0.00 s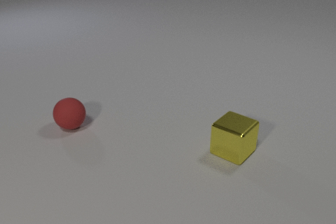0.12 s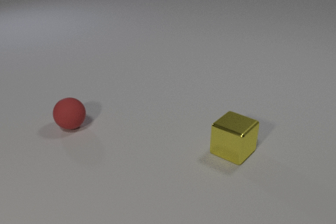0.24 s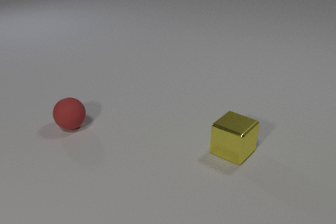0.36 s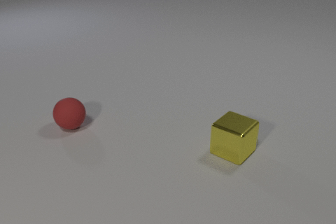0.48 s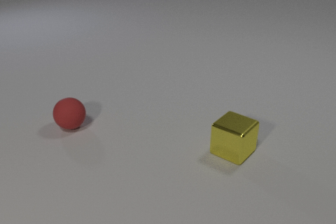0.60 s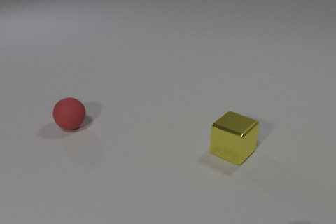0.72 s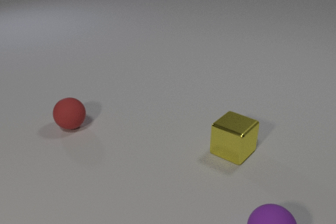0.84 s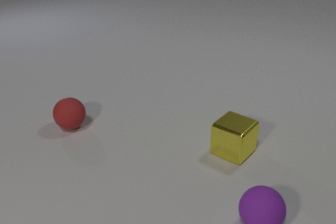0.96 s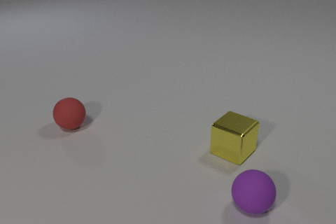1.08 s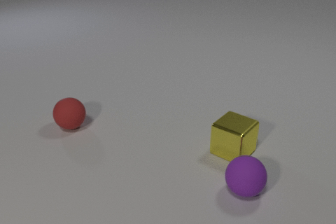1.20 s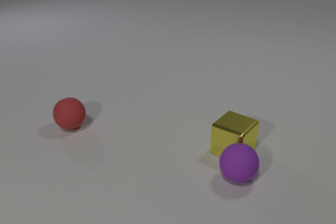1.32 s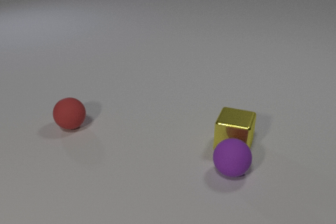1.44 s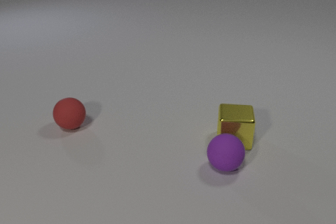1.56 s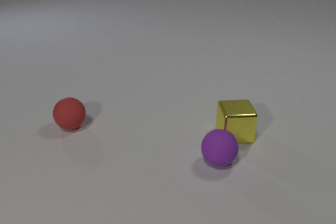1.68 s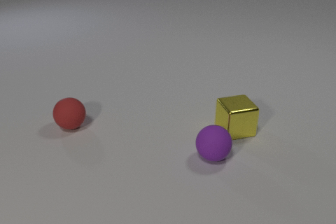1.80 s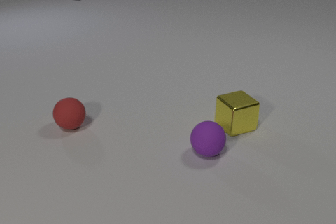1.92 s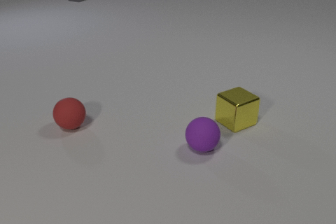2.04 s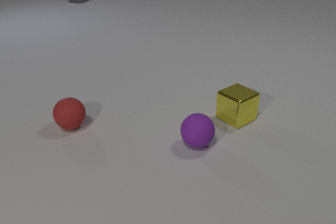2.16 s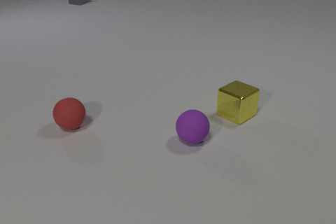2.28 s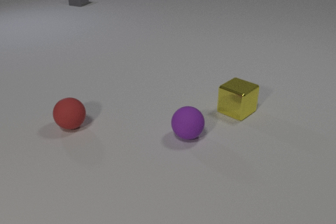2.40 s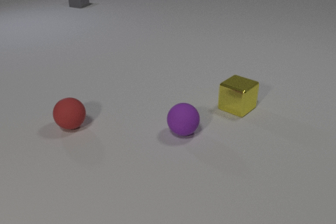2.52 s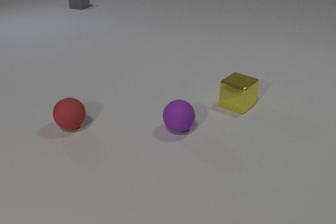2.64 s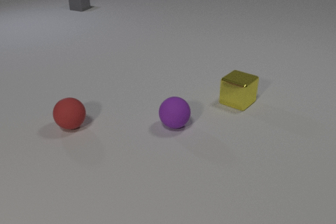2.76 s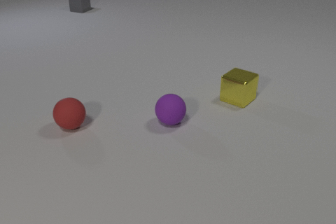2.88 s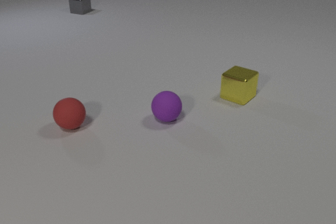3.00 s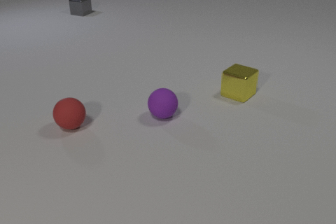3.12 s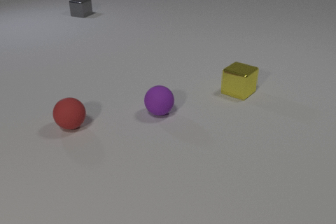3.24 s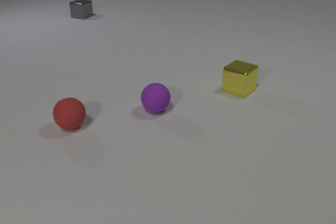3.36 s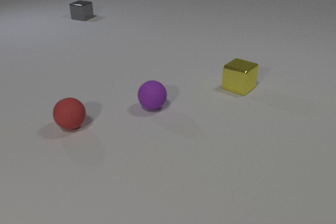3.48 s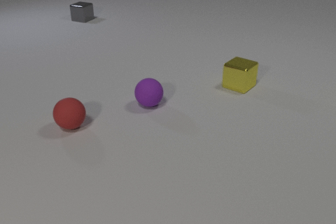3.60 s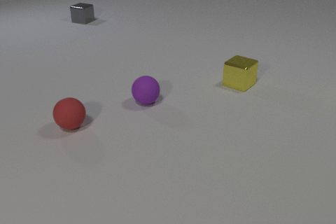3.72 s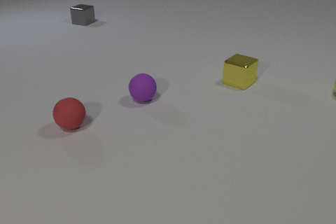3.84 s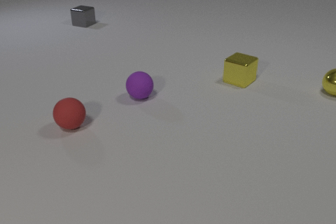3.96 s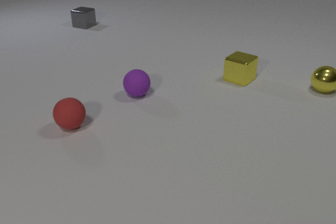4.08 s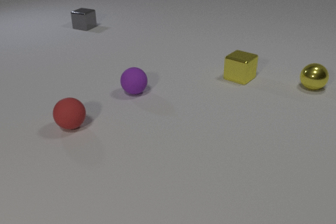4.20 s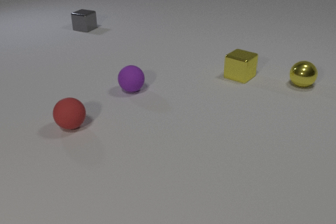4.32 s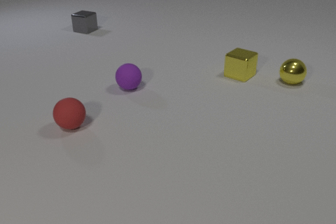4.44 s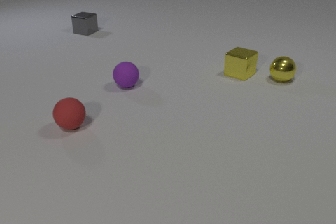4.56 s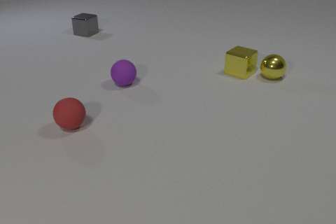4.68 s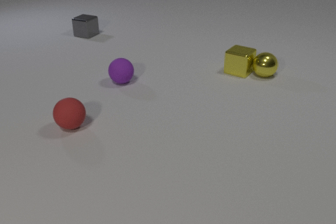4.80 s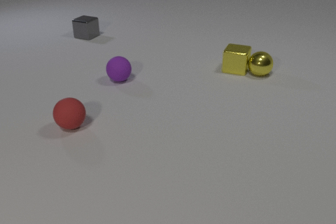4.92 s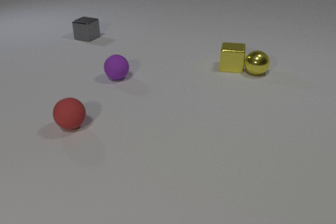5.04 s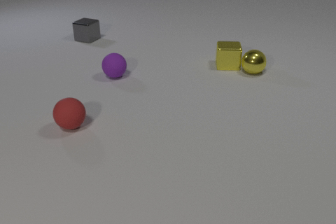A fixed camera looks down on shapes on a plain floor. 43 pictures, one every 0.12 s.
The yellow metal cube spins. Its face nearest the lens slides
to the right.
The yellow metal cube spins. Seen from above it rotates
counterclockwise.
0.00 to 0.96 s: The purple rubber sphere comes in at the bottom edge, rolls away from the camera and to the left.
0.96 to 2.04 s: The purple rubber sphere rolls away from the camera and to the left. The yellow metal cube slides away from the camera, spins counterclockwise seen from above by about 75 degrees, its near face sliding to the right. The gray metal cube comes in at the top edge, slides toward the camera. The purple rubber sphere and the yellow metal cube collide.
2.04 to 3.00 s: The purple rubber sphere rolls away from the camera and to the left. The yellow metal cube slides away from the camera. The gray metal cube slides toward the camera.
3.00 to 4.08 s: The purple rubber sphere rolls away from the camera and to the left. The yellow metal cube slides away from the camera. The gray metal cube slides toward the camera. The yellow metal sphere comes in at the right edge, rolls to the left.
4.08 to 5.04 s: The purple rubber sphere rolls away from the camera and to the left. The yellow metal cube slides away from the camera and to the left, spins counterclockwise seen from above by about 30 degrees, its near face sliding to the right. The gray metal cube slides toward the camera. The yellow metal sphere rolls to the left. The yellow metal cube and the yellow metal sphere collide.
What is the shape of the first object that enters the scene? sphere.
Are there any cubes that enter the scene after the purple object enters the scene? yes.
What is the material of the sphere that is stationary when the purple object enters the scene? rubber.
